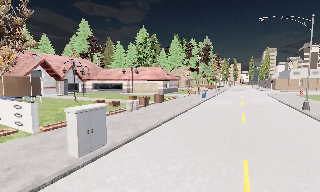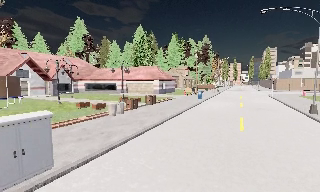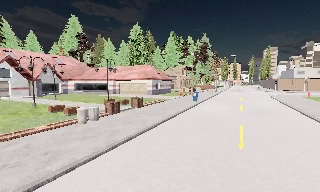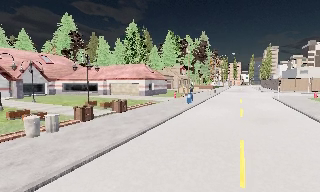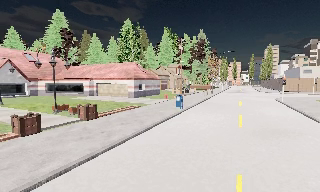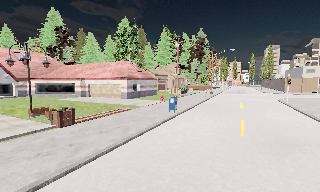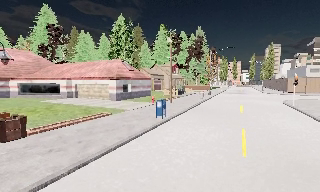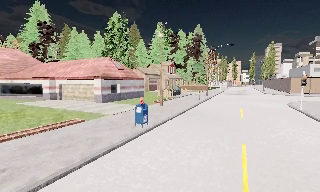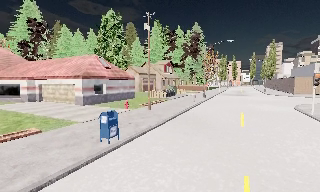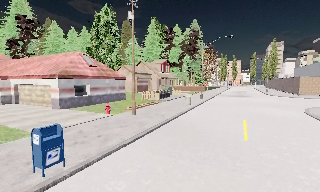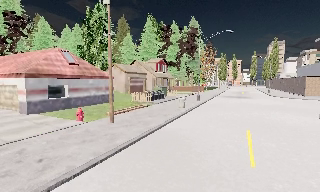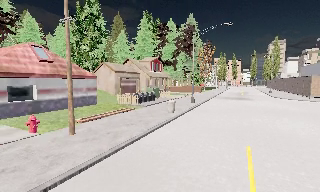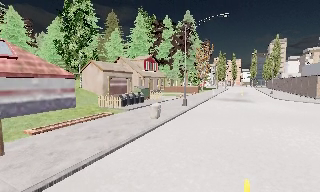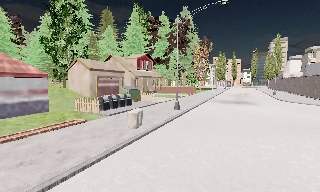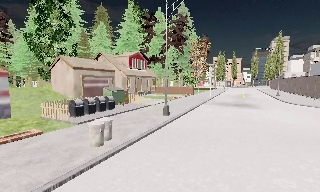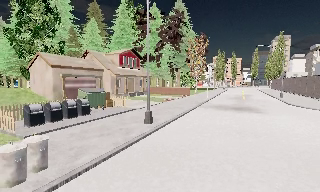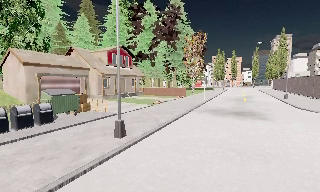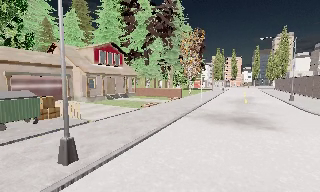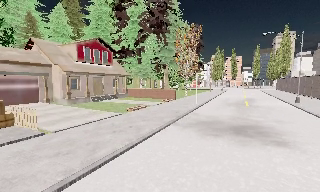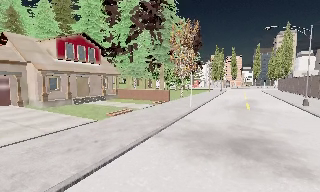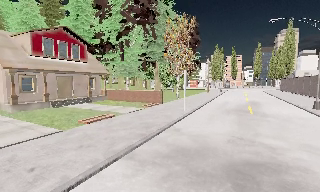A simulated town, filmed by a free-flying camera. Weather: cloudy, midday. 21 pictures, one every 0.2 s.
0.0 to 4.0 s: The camera travels forward and to its right, about 45 m, so what stands in front looms larger.
The film runs backward here.
